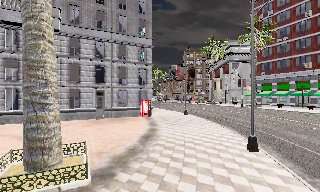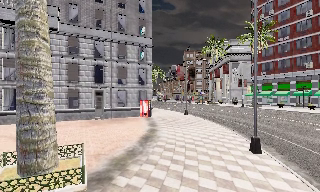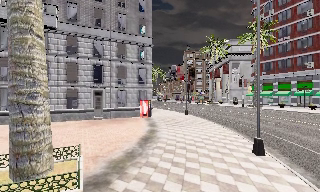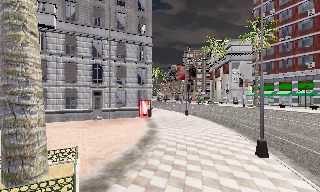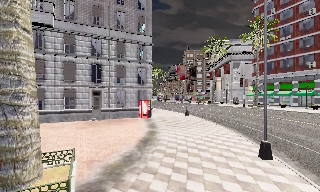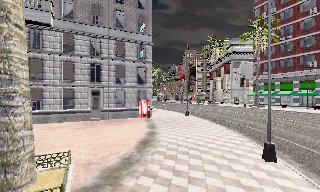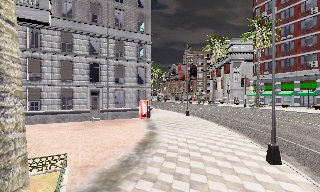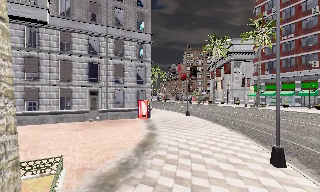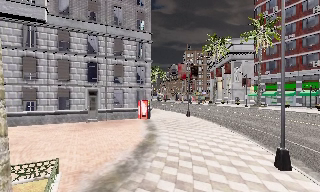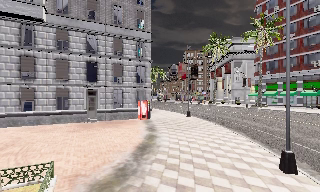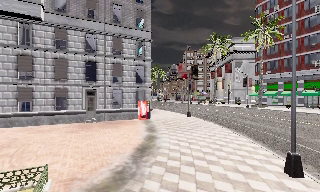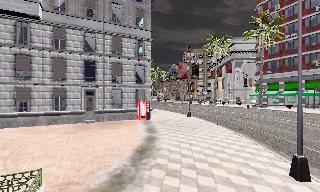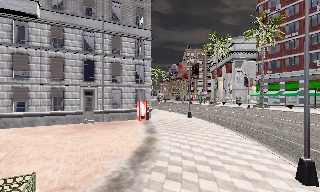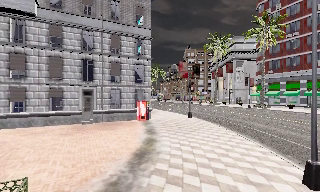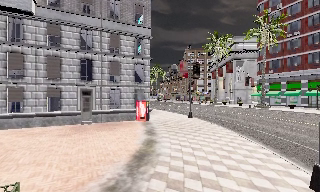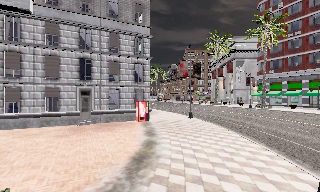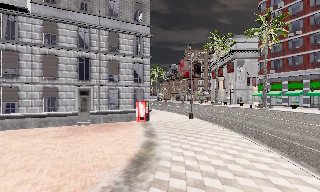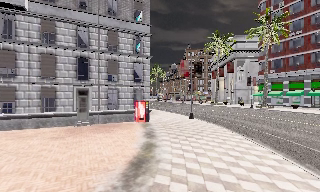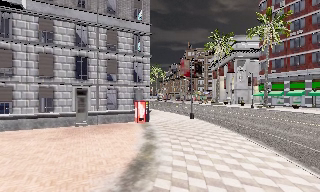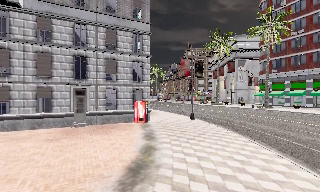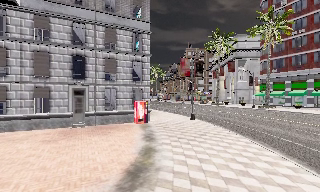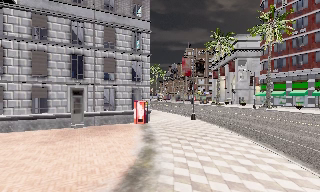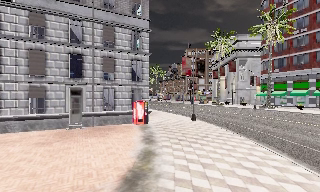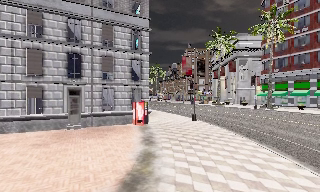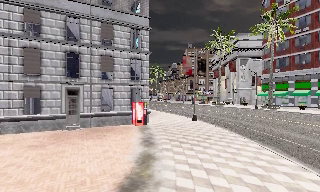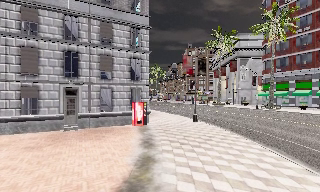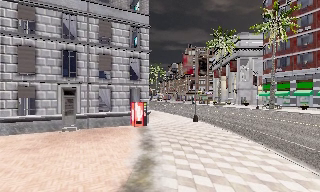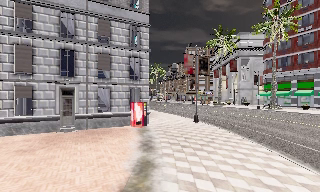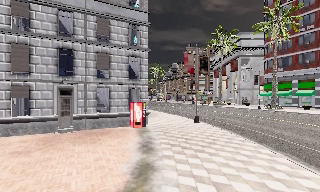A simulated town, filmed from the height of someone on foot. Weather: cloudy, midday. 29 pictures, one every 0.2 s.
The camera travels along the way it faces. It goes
forward.
0.0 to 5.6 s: The camera travels forward, about 6 m, so what stands in front looms larger.
The film runs forward here.
